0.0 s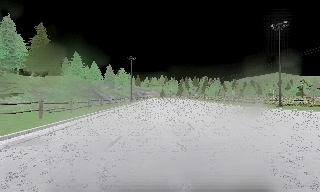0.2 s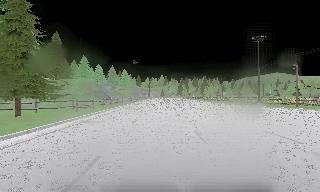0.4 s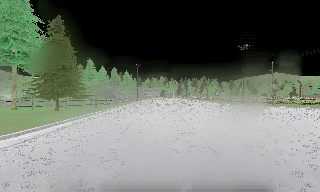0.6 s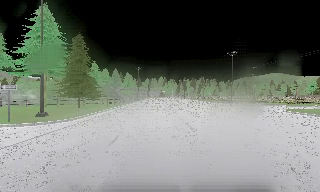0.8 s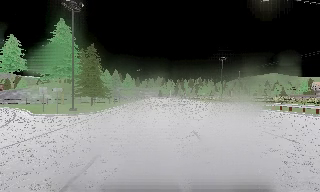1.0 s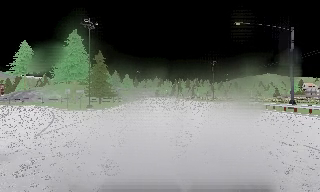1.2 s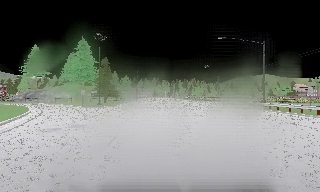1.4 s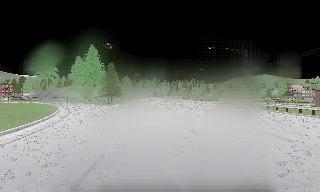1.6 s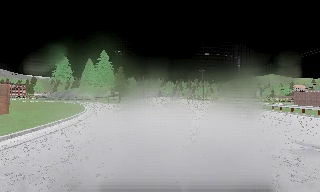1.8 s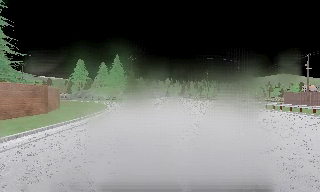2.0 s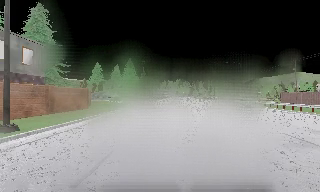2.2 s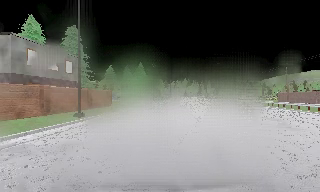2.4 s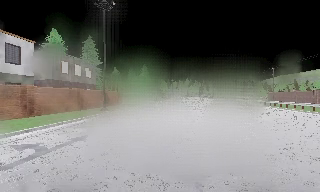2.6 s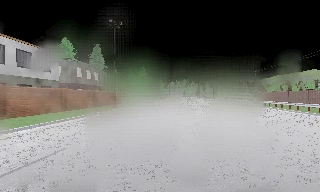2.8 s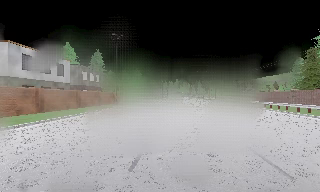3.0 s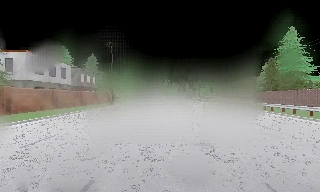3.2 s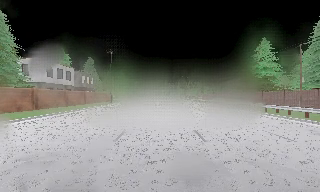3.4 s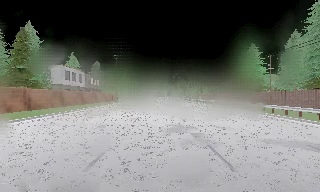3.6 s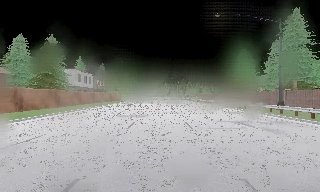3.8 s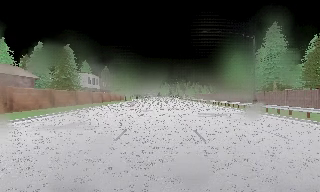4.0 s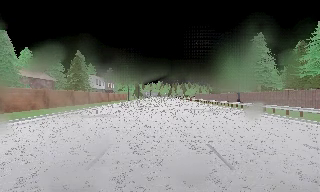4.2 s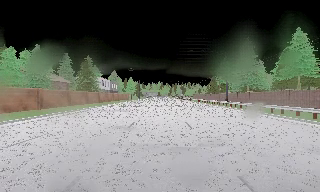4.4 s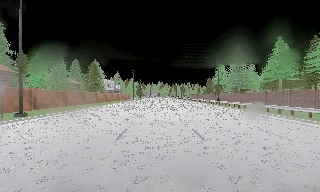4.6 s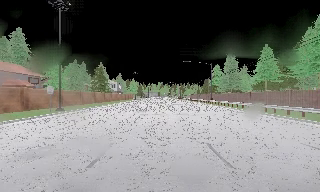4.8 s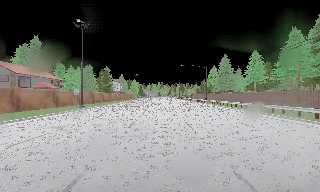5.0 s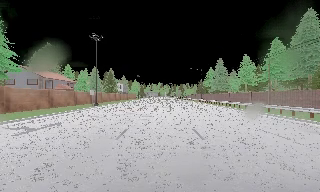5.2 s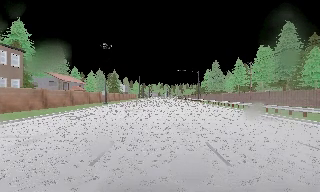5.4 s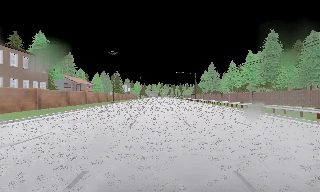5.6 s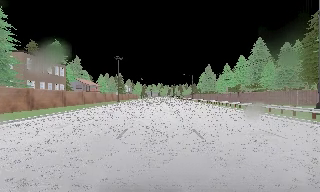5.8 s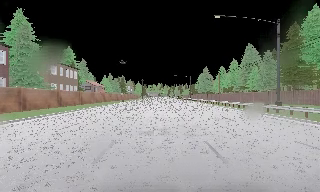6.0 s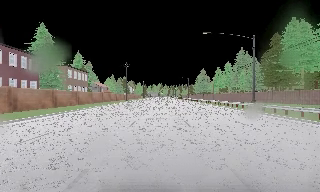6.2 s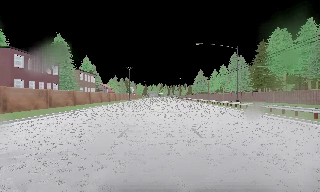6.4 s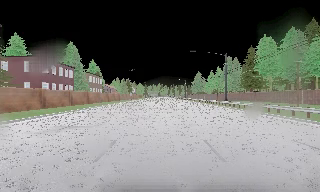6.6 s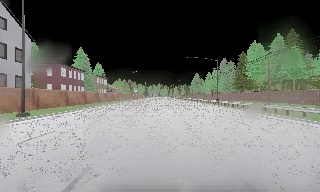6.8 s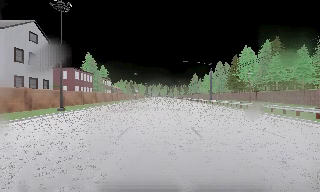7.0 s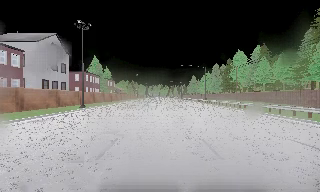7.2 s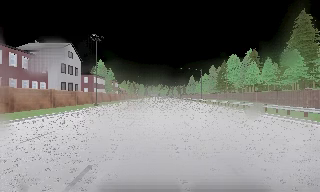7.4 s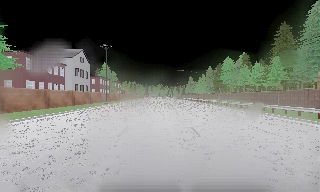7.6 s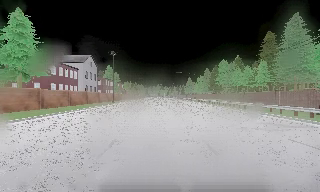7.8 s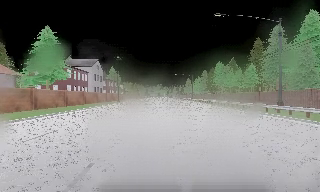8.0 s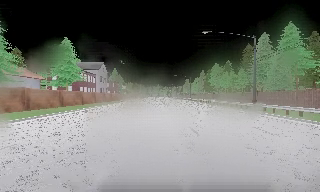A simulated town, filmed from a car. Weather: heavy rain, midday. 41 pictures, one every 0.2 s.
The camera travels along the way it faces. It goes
backward.
0.0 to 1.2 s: The camera travels backward, about 30 m, so what stands in front gets smaller.
1.2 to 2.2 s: The camera pans to its left, which is counterclockwise from overhead, by about 10 degrees. It travels backward, about 25 m, so what stands in front gets smaller.
2.2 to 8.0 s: The camera travels backward, about 140 m, so what stands in front gets smaller.
The film runs backward here.
